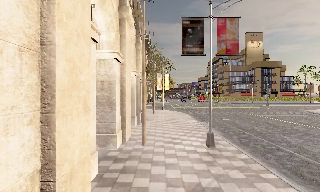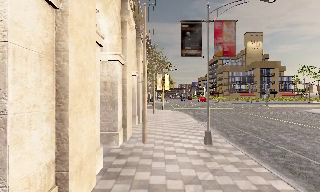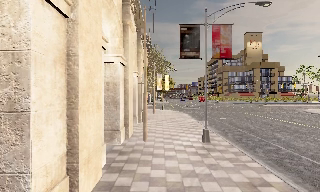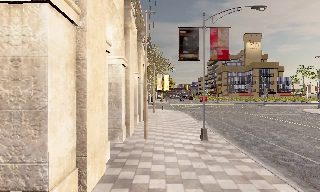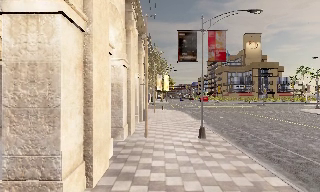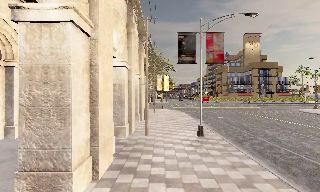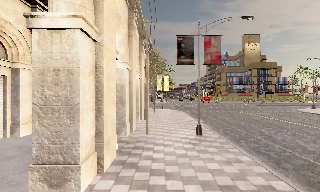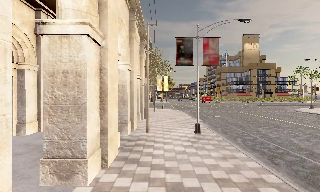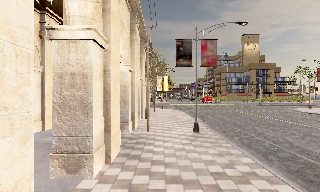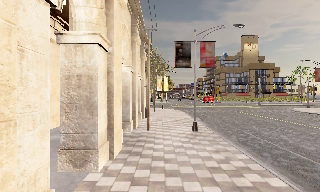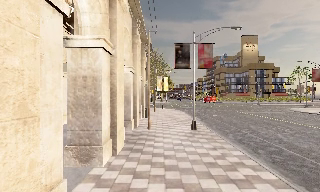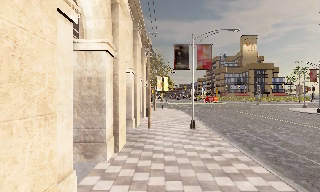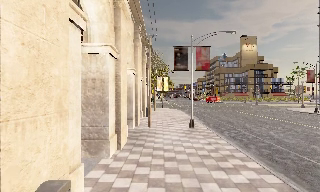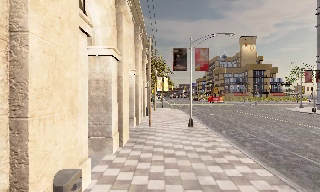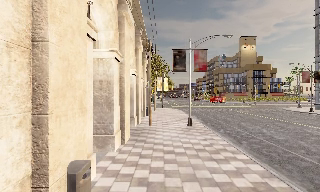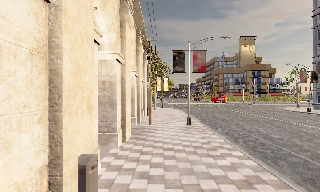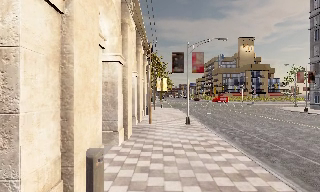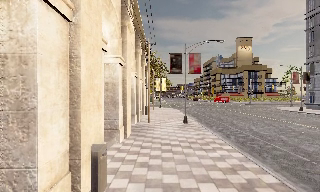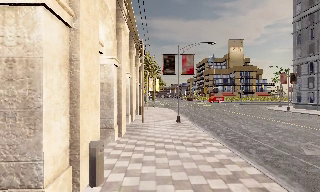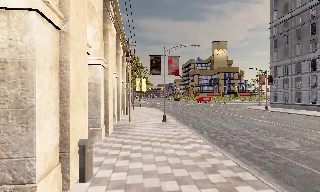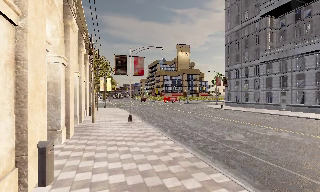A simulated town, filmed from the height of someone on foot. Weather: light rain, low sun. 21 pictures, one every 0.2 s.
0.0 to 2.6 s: The camera travels backward, about 5 m, so what stands in front gets smaller.
2.6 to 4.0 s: The scene slides to the left, as the camera pans about 20 degrees to its right. It travels backward, about 2.5 m, so what stands in front gets smaller.
The film runs backward here.
